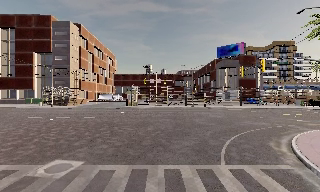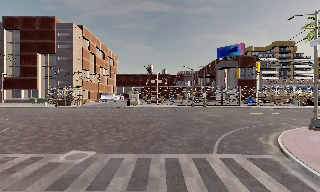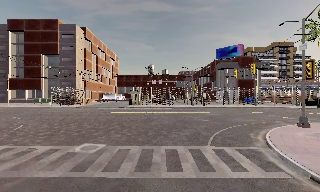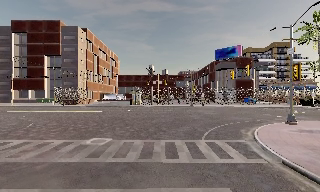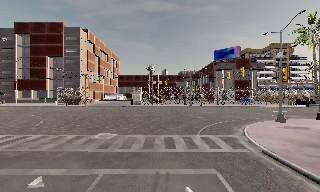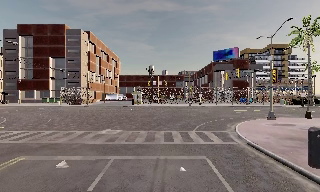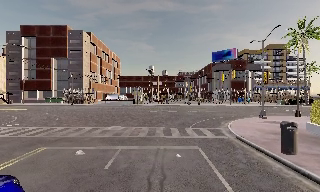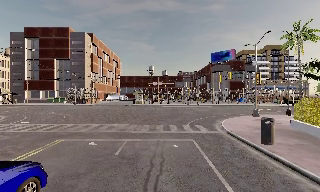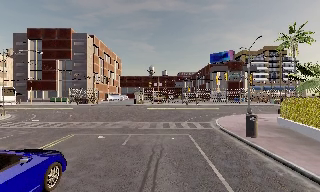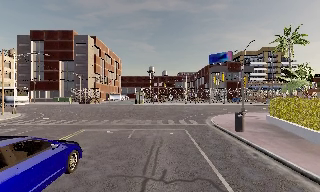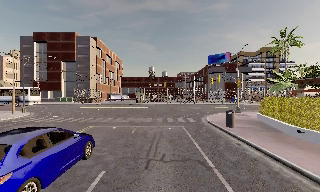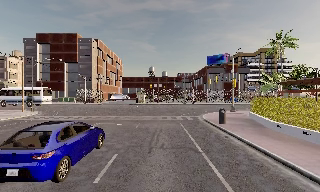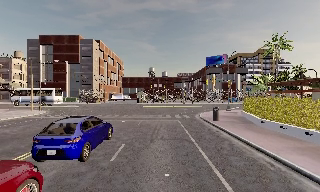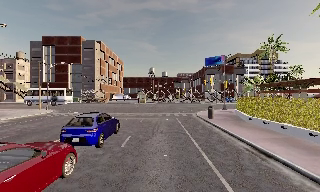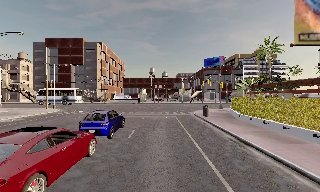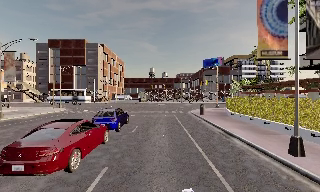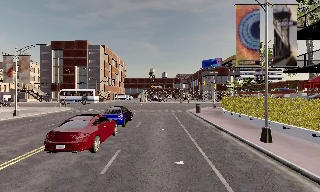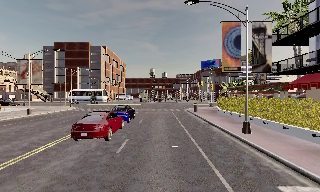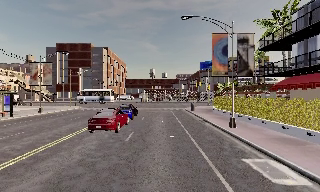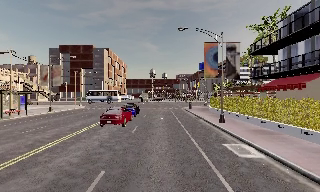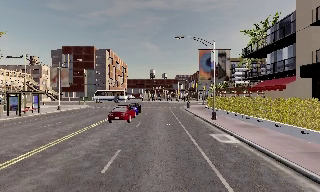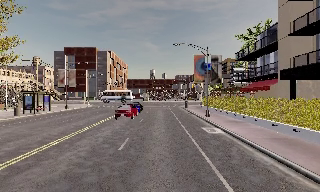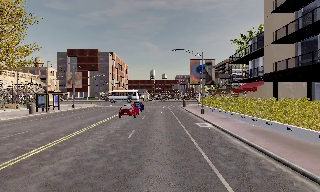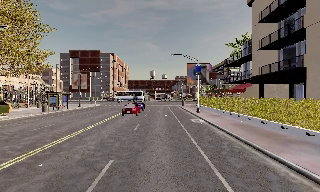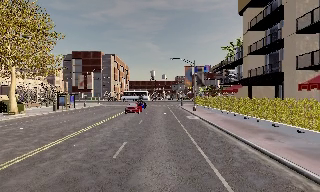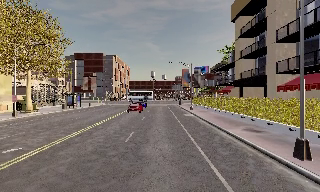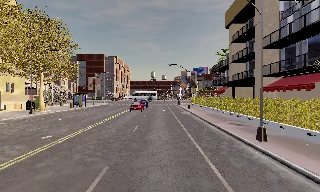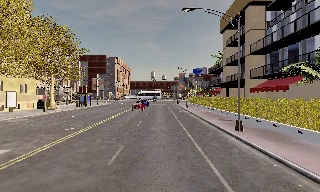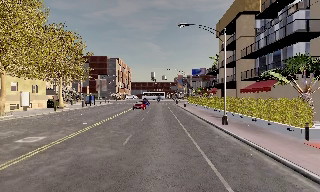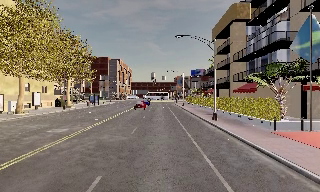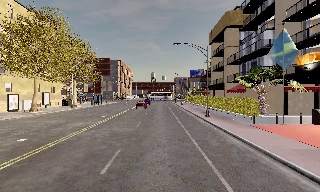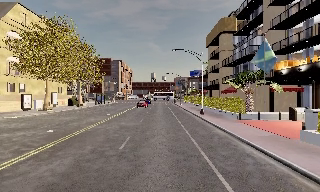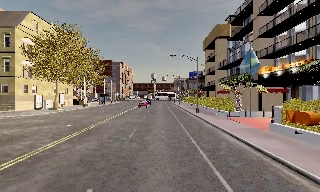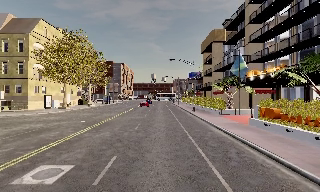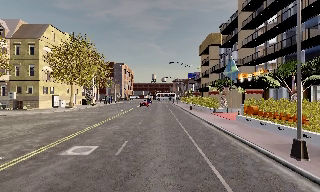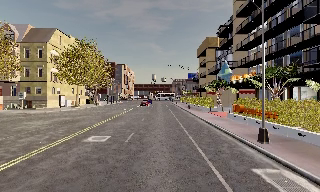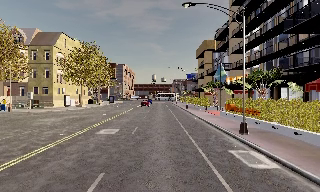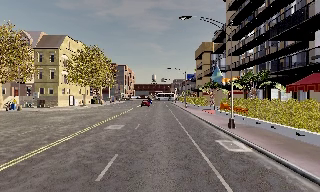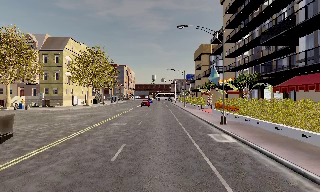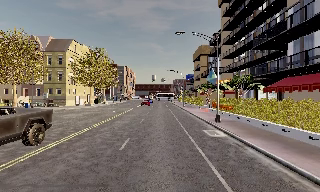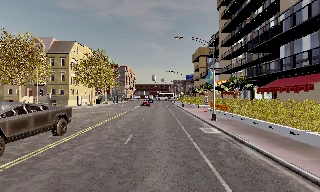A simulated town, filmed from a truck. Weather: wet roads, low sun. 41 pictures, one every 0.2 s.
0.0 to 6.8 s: The camera travels backward, about 60 m, so what stands in front gets smaller. It gains speed.
6.8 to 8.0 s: The camera travels backward, about 9 m, so what stands in front gets smaller. It loses speed.
The film runs backward here.
